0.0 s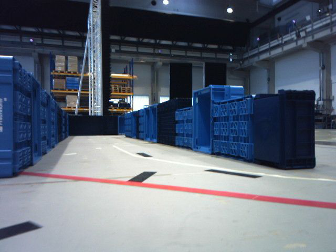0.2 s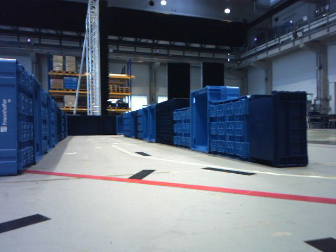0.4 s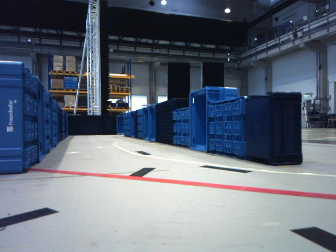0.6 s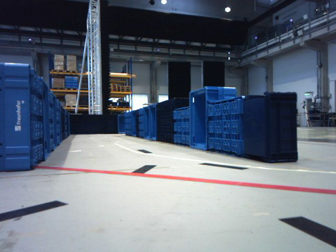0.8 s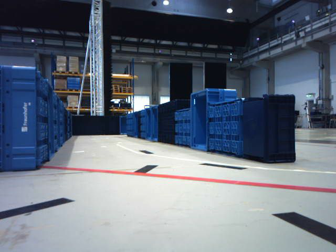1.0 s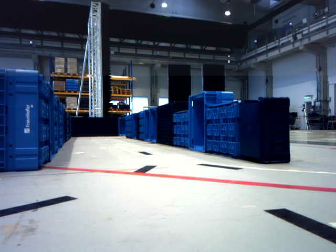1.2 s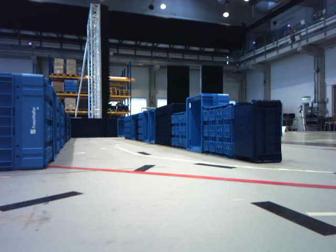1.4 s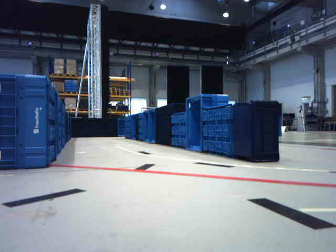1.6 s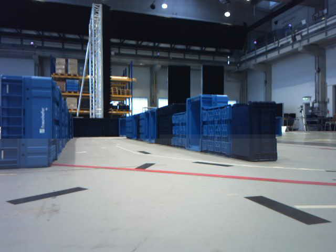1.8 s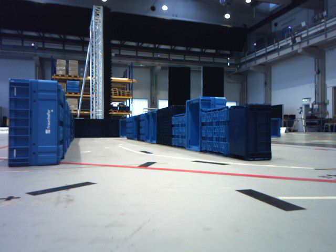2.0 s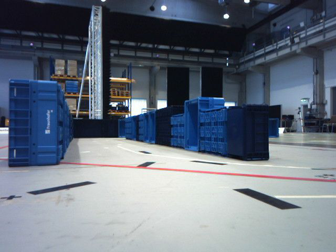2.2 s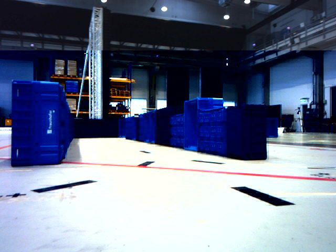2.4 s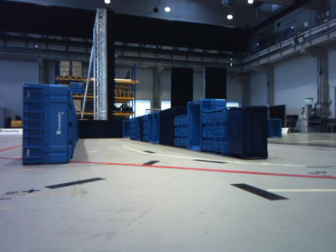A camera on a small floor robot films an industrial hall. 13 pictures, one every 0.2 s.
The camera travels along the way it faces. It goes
backward.
0.0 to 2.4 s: The camera travels backward, about 0.5 m, so what stands in front gets smaller.
The film runs backward here.
